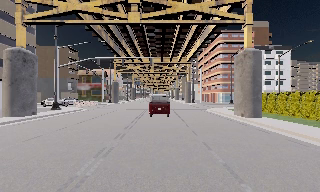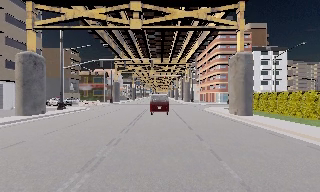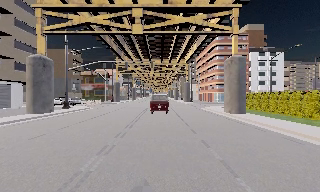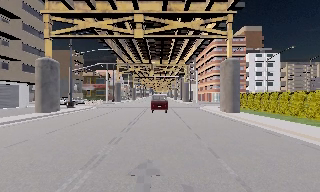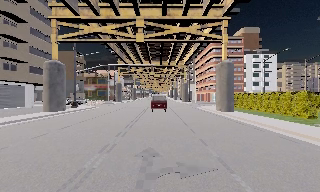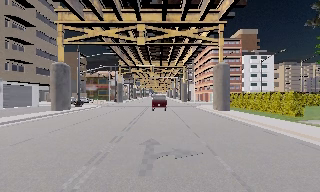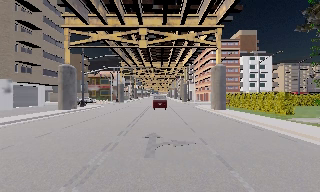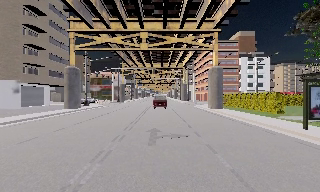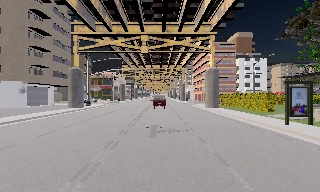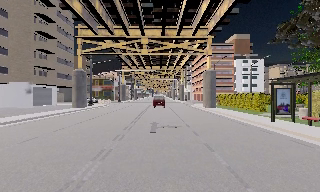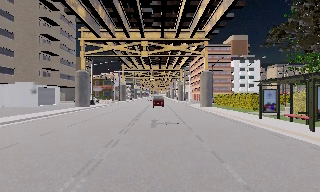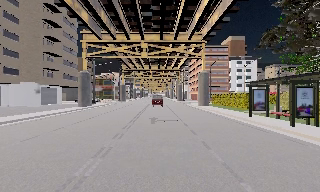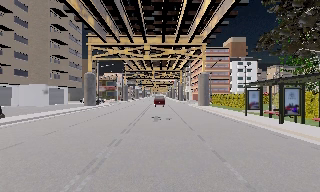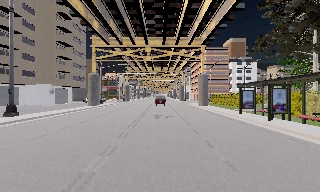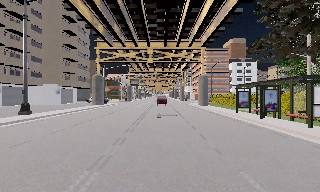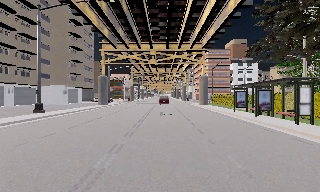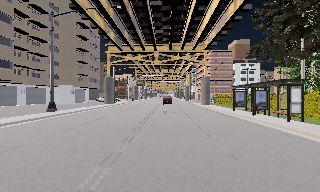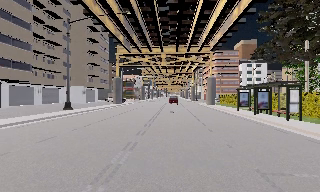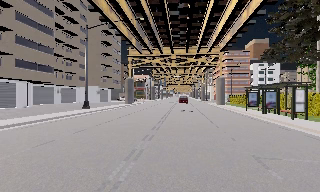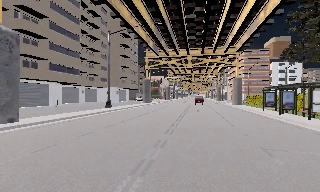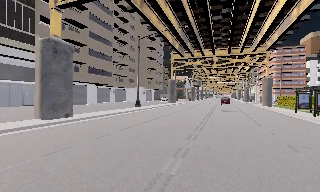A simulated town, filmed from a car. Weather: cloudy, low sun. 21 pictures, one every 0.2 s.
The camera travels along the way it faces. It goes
backward.
0.0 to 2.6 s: The camera travels backward, about 14 m, so what stands in front gets smaller.
2.6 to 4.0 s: The camera swings to its left by about 20 degrees, and the scene slides to the right. It travels backward, about 8 m, so what stands in front gets smaller.
The film runs backward here.
